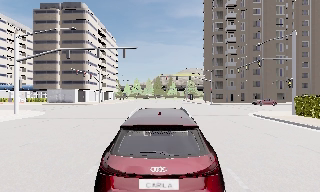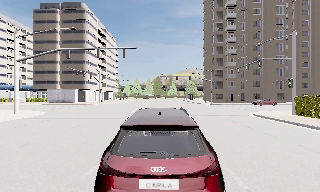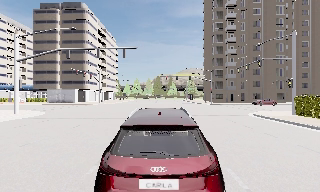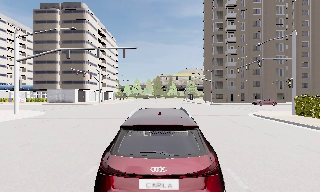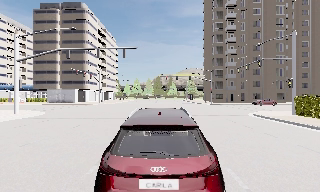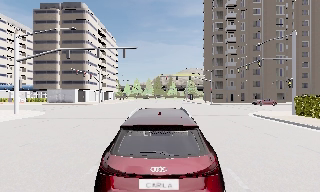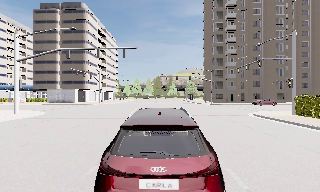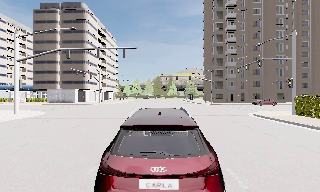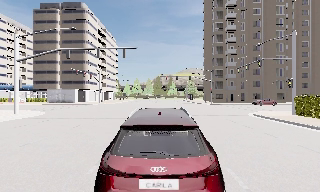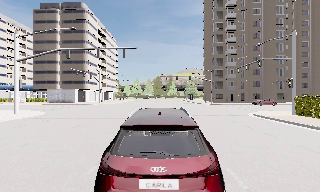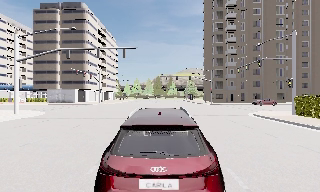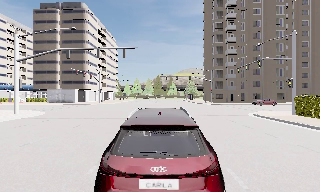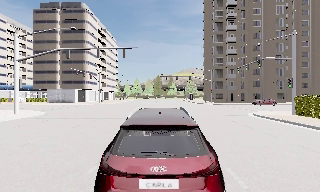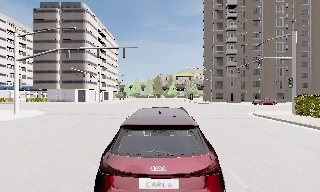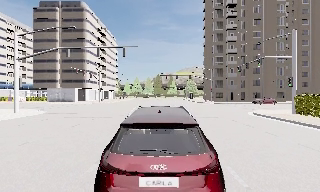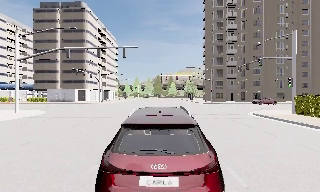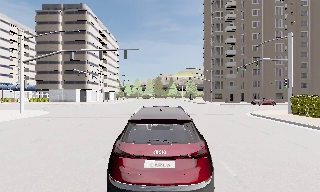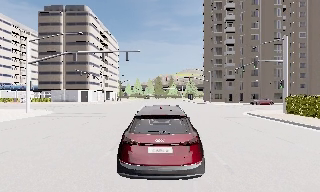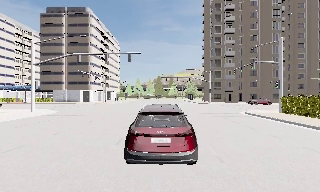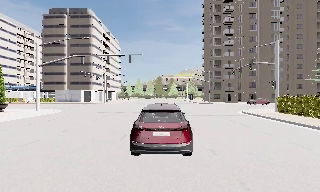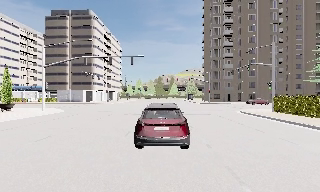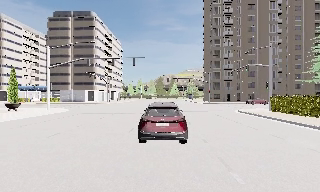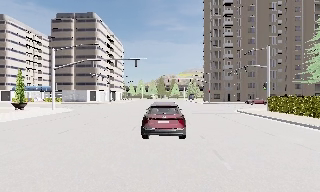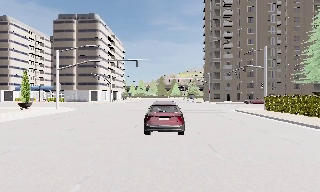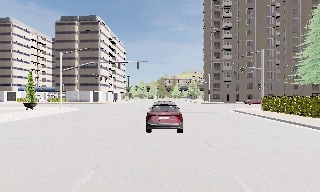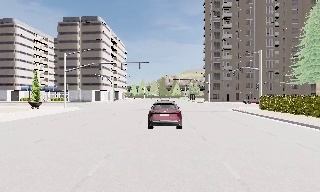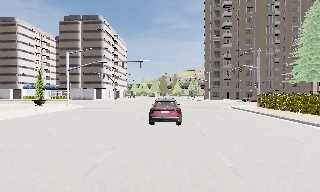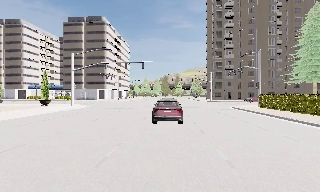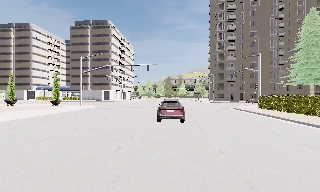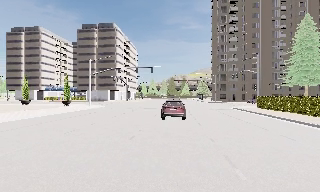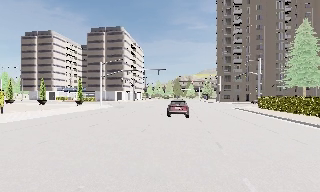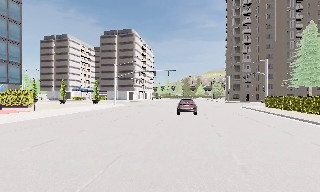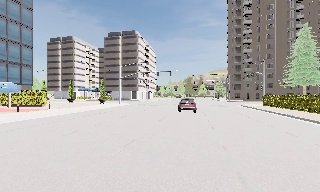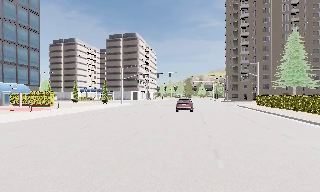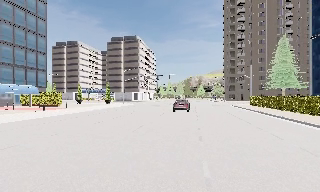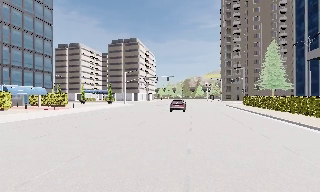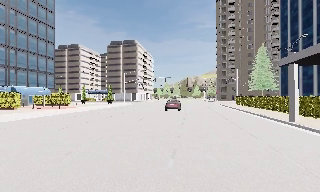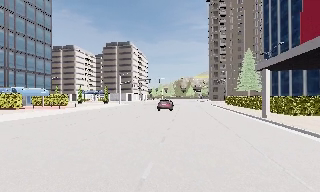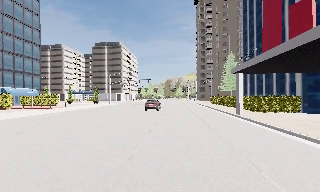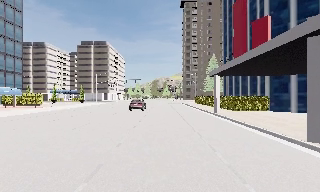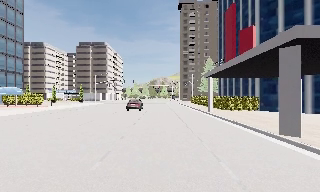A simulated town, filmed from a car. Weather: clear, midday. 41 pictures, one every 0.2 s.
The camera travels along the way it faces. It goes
backward.
0.0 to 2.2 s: The camera keeps its place and its aim.
2.2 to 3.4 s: The camera travels backward, about 1 m, so what stands in front gets smaller. It gains speed.
3.4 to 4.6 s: The camera travels backward, about 4 m, so what stands in front gets smaller.
4.6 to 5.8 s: The camera travels backward, about 5 m, so what stands in front gets smaller. It gains speed.
5.8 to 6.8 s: The camera travels backward, about 9 m, so what stands in front gets smaller.
6.8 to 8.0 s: The camera swings to its right by about 10 degrees, and the scene slides to the left. It travels backward, about 10 m, so what stands in front gets smaller. It loses speed.
The film runs backward here.
